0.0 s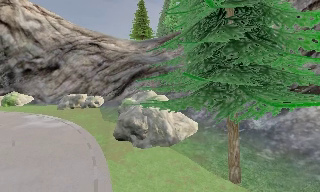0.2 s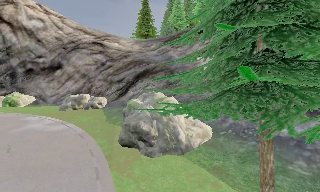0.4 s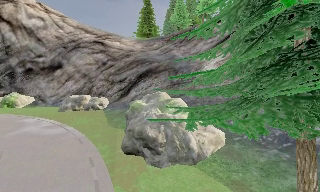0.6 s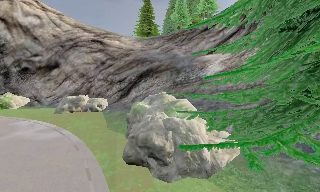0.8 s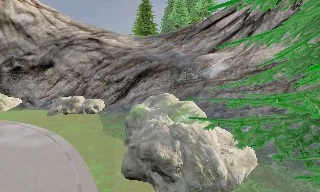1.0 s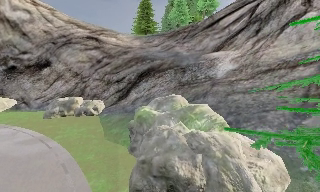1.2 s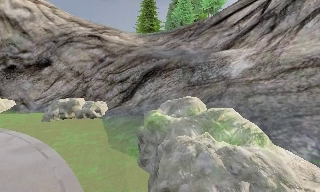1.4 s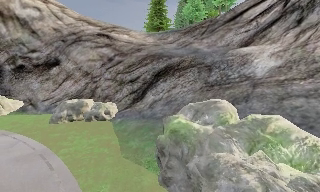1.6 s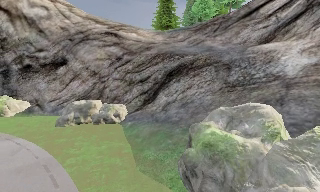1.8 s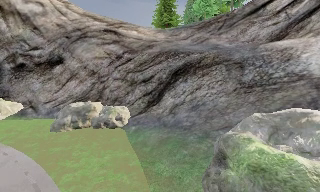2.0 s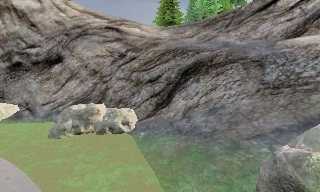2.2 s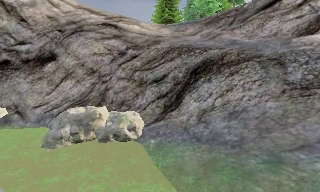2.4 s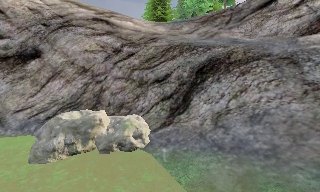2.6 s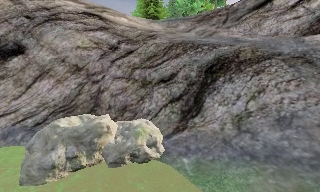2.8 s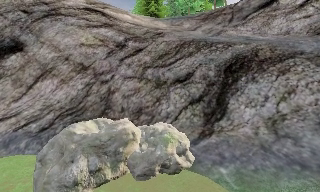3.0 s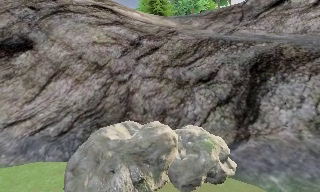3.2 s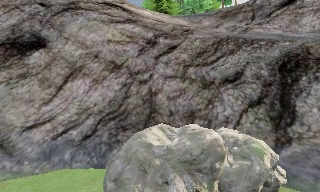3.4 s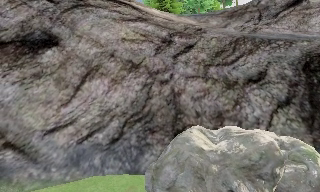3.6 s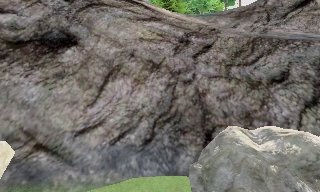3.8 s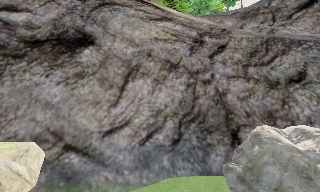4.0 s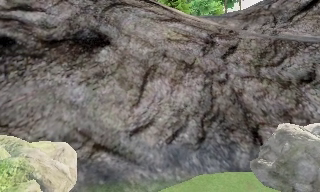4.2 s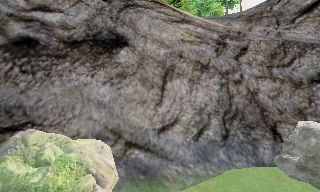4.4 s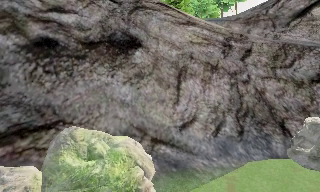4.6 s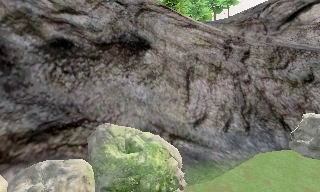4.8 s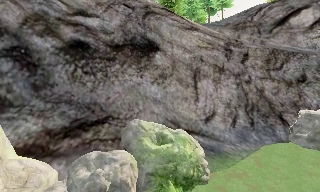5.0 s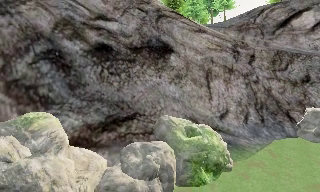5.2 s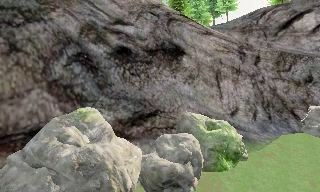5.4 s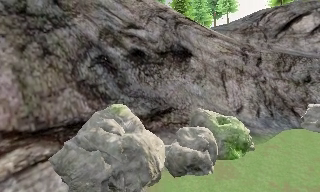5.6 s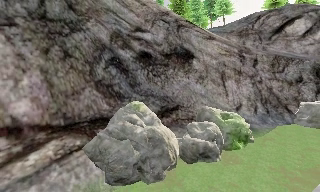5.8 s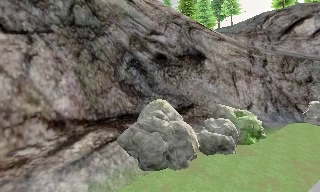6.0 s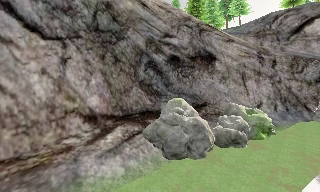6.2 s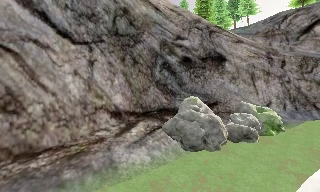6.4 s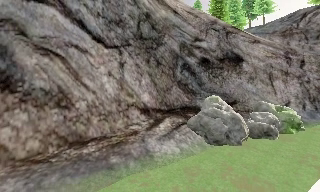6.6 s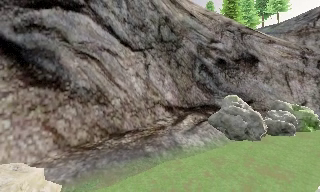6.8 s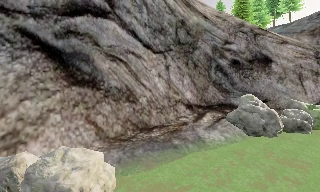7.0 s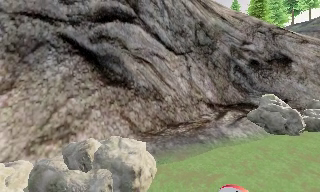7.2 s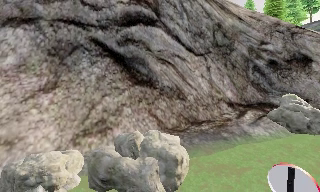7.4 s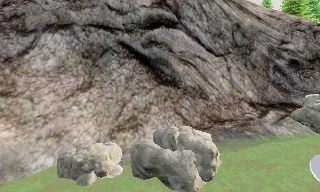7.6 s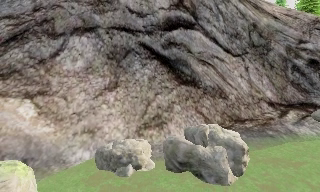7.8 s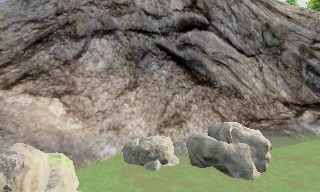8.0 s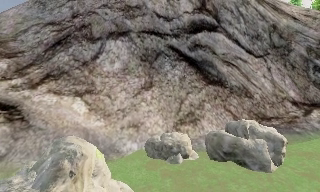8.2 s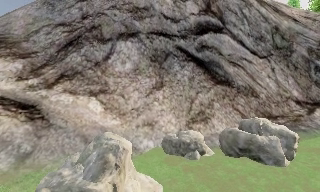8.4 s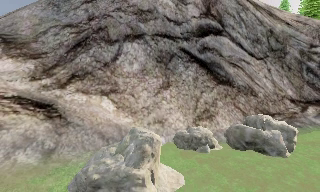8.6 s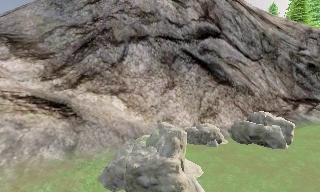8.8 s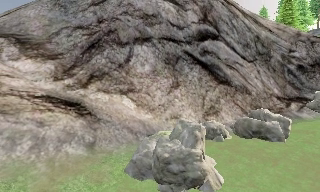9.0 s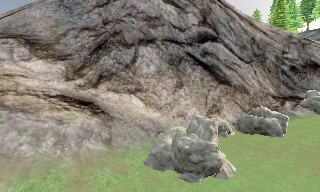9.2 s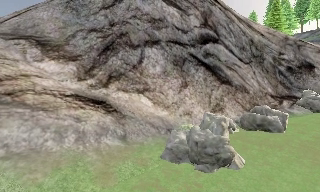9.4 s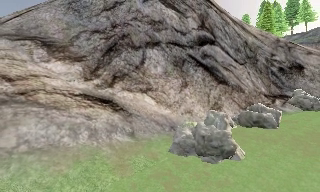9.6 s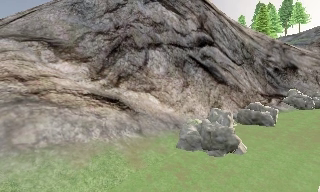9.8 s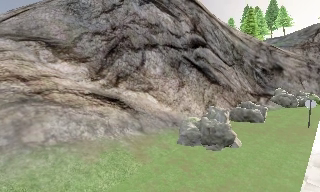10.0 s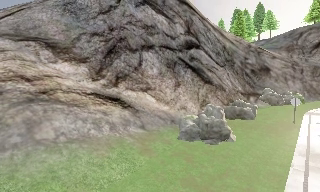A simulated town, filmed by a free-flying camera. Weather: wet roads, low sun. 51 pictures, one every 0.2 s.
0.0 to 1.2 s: The camera travels forward, about 7 m, so what stands in front looms larger.
1.2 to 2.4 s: The camera travels forward and to its left, about 9 m, so what stands in front looms larger.
2.4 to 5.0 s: The camera pans to its right, which is clockwise from overhead, by about 25 degrees. It travels to its left, about 18 m, so close, fixed things drift to the right.
5.0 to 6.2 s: The camera travels backward and to its left, about 8 m, so what stands in front gets smaller.
6.2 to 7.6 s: The scene slides to the right, as the camera pans about 25 degrees to its left. It travels to its left and backward, about 9 m, so close, fixed things drift to the right.
7.6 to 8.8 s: The camera travels to its left and backward, about 7 m, so close, fixed things drift to the right.
8.8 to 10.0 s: The camera pans to its right, which is clockwise from overhead, by about 15 degrees. It travels to its left and backward, about 6 m.
The film runs forward here.
